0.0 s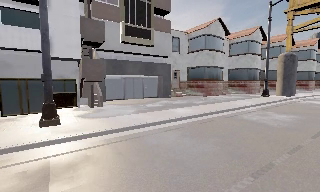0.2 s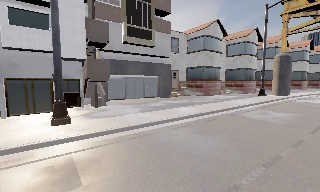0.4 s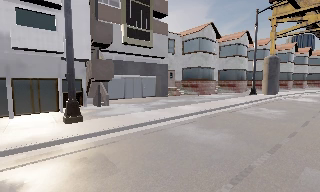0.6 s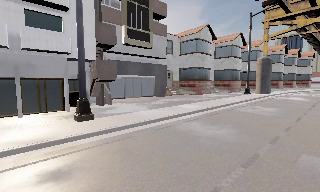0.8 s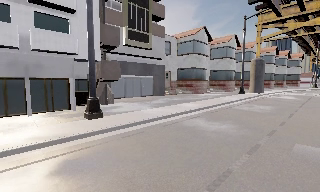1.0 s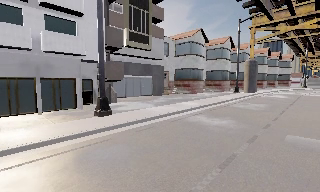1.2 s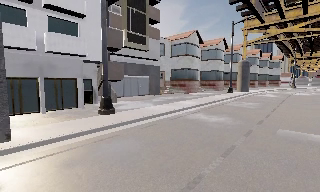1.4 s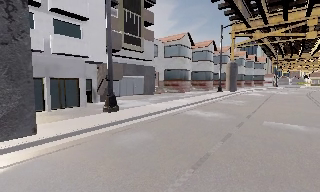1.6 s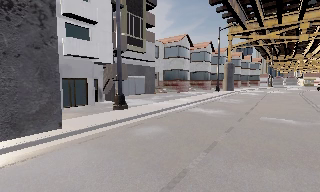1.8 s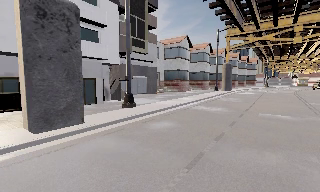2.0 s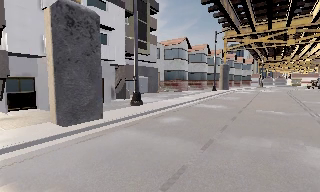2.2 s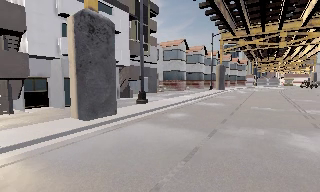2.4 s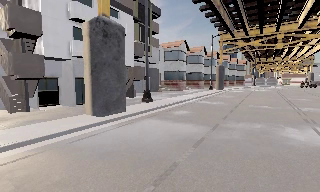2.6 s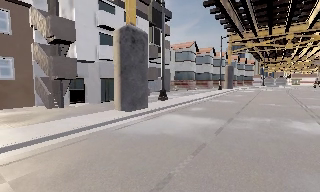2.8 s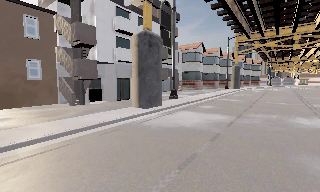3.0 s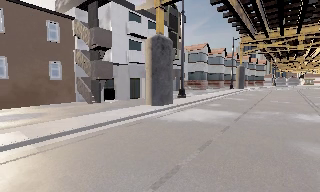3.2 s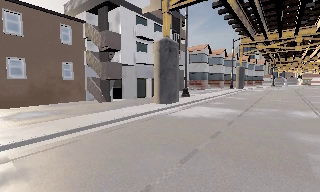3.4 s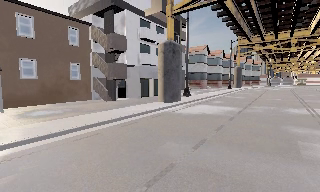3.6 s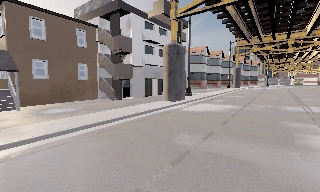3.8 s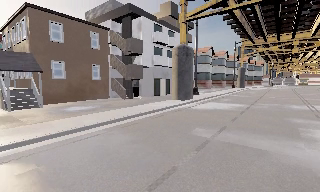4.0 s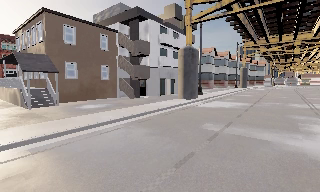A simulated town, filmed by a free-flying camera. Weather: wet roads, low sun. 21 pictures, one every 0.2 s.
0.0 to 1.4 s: The camera pans to its right, which is clockwise from overhead, by about 20 degrees. It travels to its left and backward, about 6 m.
1.4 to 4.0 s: The camera travels backward and to its left, about 14 m, so what stands in front gets smaller.
The film runs forward here.
